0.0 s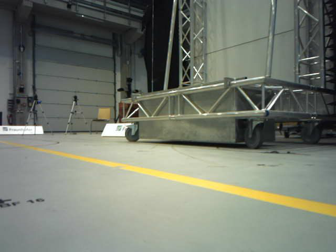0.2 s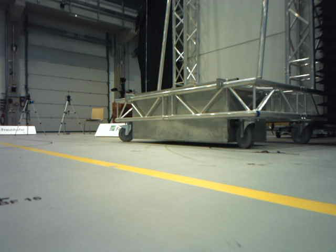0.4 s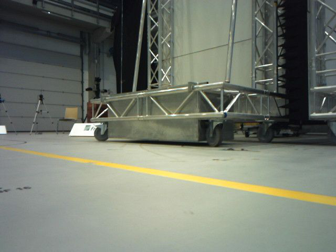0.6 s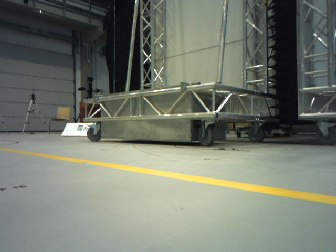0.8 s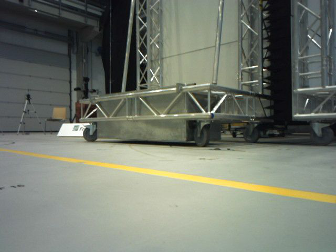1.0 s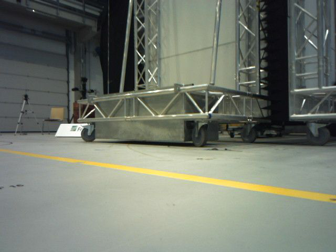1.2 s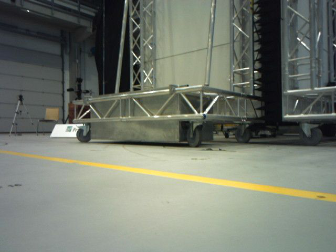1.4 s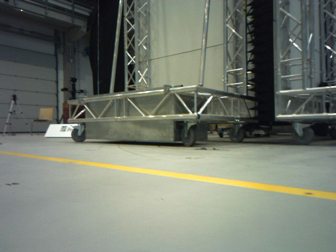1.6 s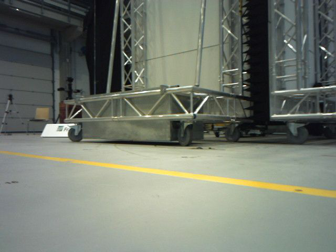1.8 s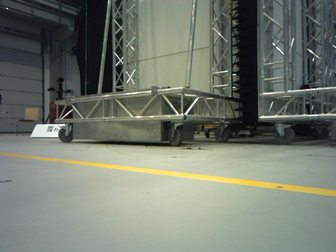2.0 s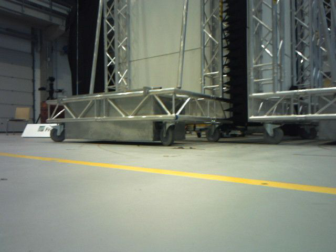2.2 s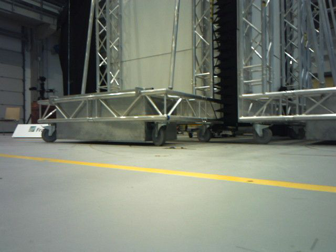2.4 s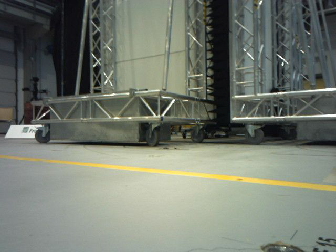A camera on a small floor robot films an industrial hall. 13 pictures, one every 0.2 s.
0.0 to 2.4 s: The camera pans to its right, which is clockwise from overhead, by about 20 degrees. It travels backward, about 0.5 m, so what stands in front gets smaller.
The film runs backward here.
